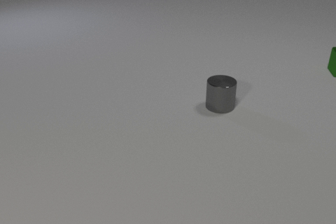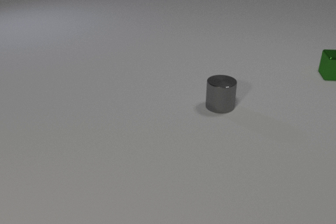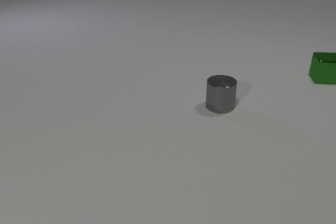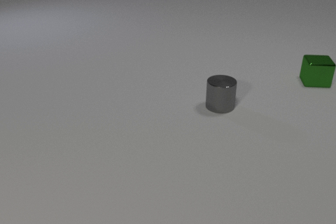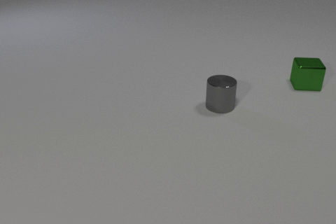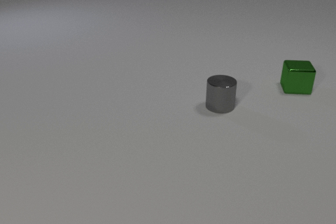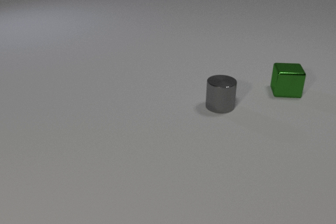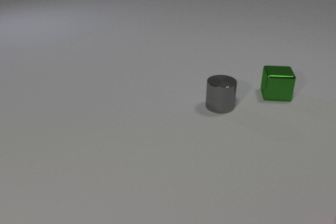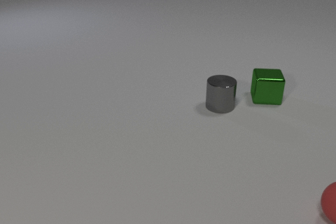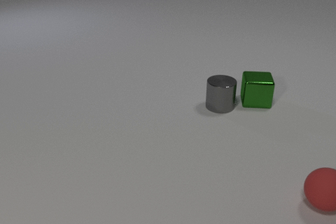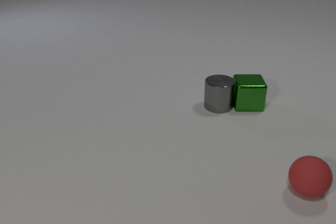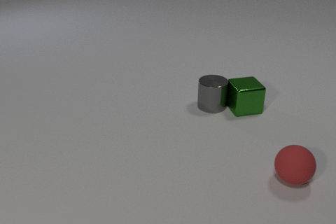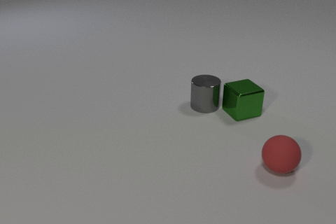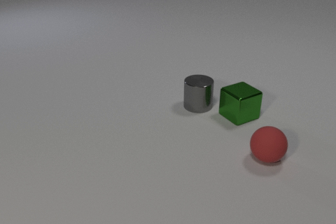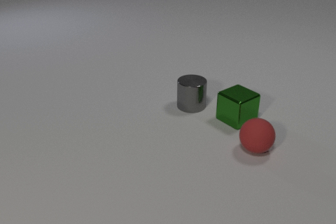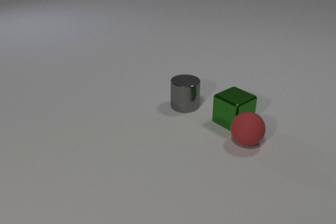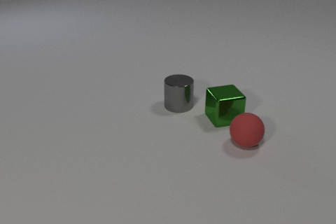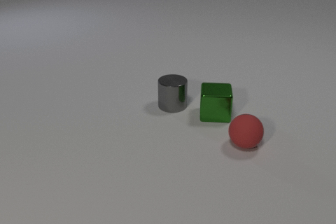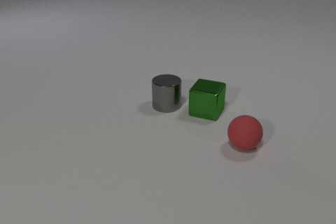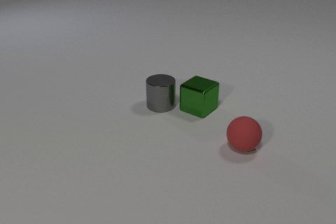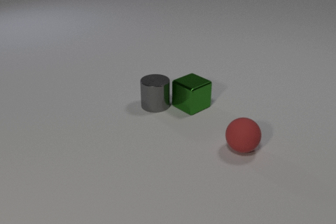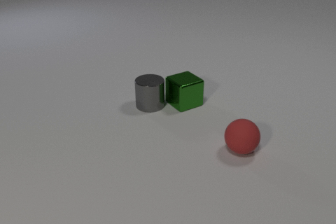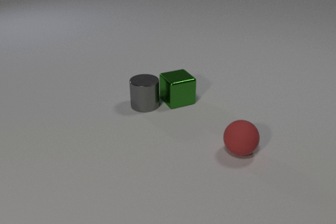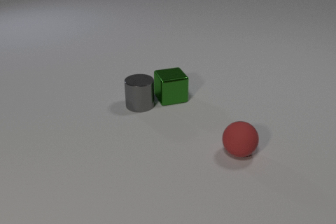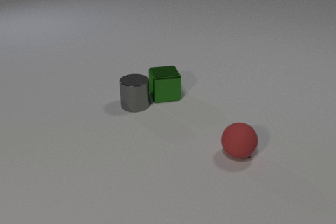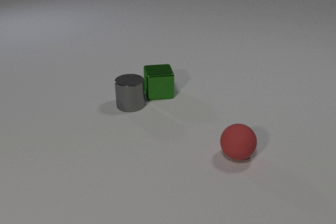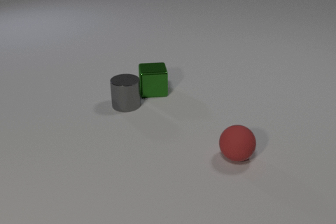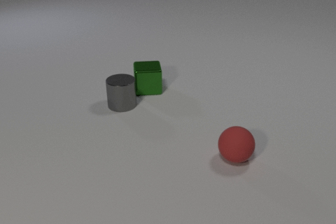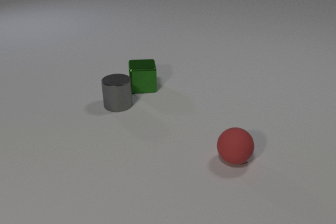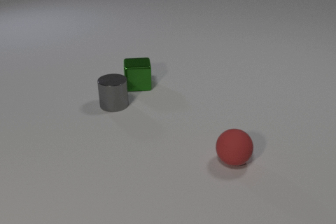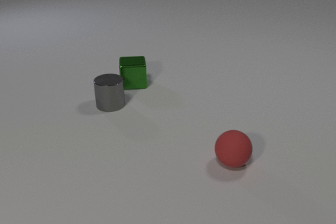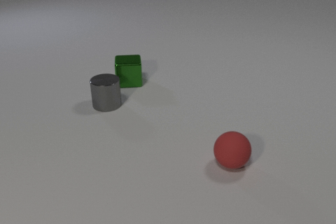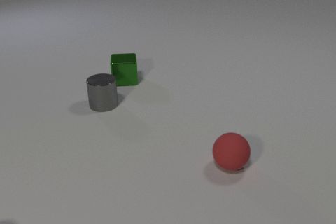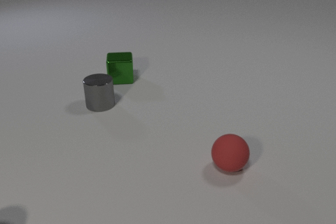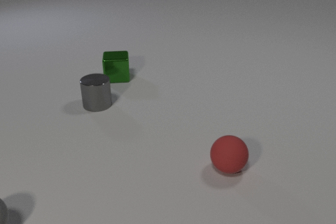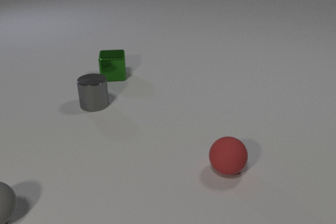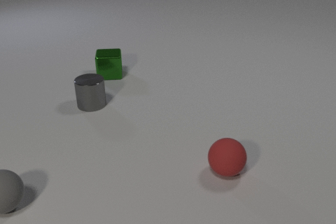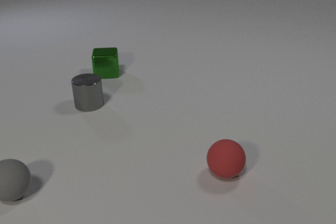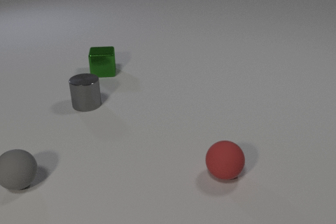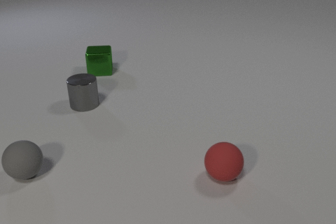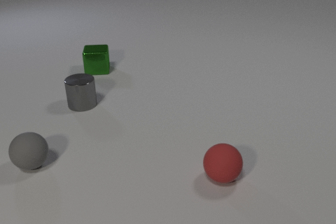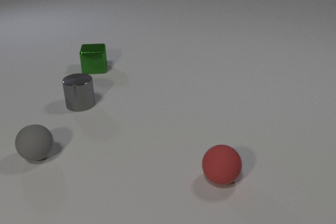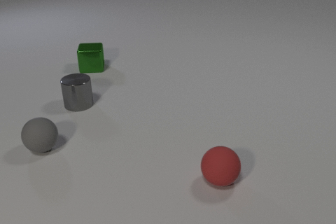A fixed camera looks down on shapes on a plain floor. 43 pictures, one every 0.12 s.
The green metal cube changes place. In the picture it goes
to the left.
The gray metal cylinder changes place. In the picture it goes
to the left.
0.00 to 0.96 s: The green metal cube slides toward the camera and to the left. The red rubber sphere comes in at the right edge, rolls to the left and away from the camera.
0.96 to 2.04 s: The green metal cube slides to the left and toward the camera. The gray metal cylinder slides to the left. The red rubber sphere rolls to the left and away from the camera. The green metal cube and the gray metal cylinder collide. The green metal cube and the red rubber sphere collide.
2.04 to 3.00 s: The green metal cube slides to the left and away from the camera, spins so that its near face slides to the left, clockwise seen from above. The gray metal cylinder slides to the left. The red rubber sphere rolls toward the camera.
3.00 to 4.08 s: The green metal cube slides to the left and away from the camera. The gray metal cylinder slides to the left. The red rubber sphere rolls toward the camera. The gray rubber sphere comes in at the left edge, rolls away from the camera.
4.08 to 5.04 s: The green metal cube slides away from the camera and to the left. The gray metal cylinder slides to the left. The red rubber sphere rolls toward the camera. The gray rubber sphere rolls away from the camera and to the right.
How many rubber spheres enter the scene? 2.
What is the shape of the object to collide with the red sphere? cube.
How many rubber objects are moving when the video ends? 2.
